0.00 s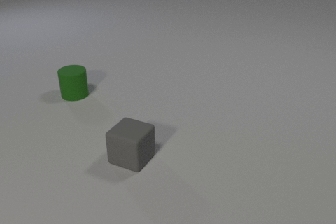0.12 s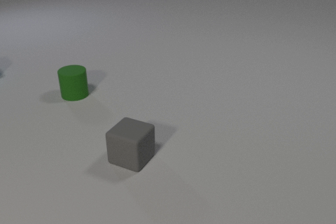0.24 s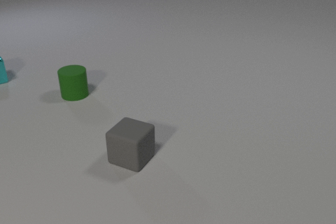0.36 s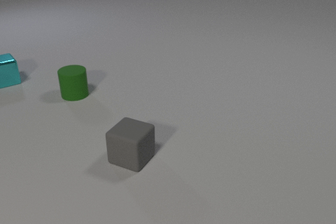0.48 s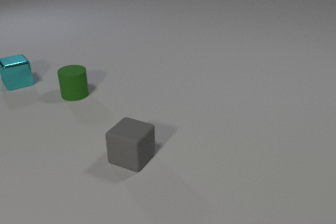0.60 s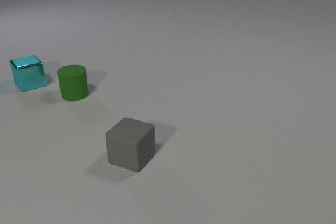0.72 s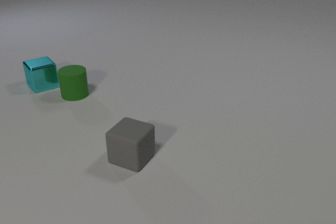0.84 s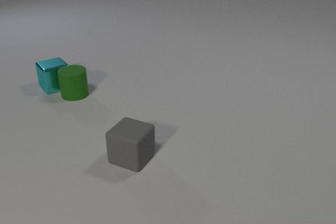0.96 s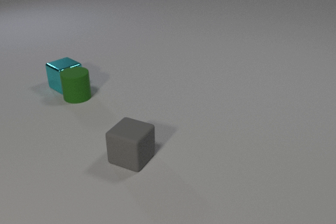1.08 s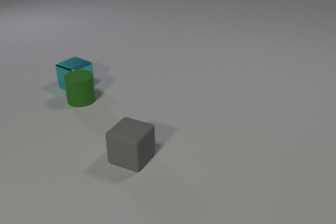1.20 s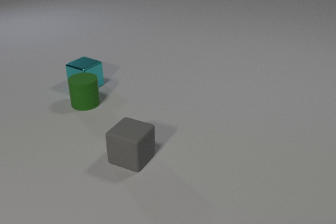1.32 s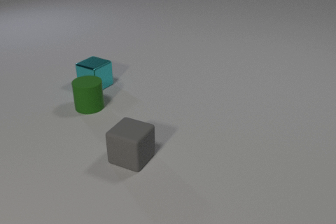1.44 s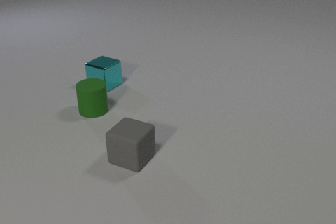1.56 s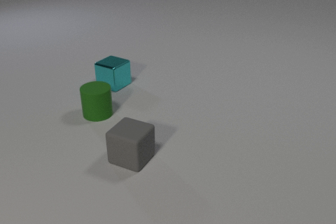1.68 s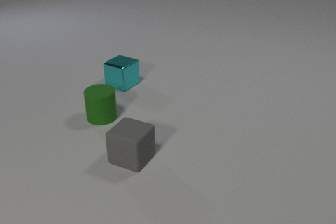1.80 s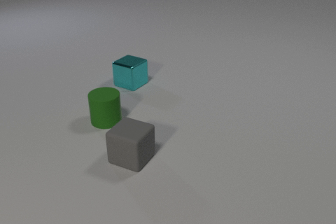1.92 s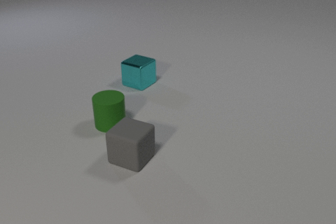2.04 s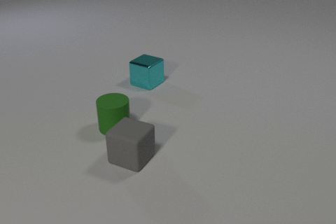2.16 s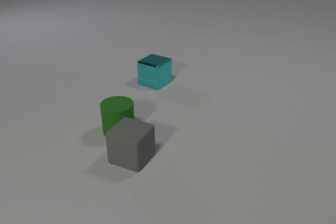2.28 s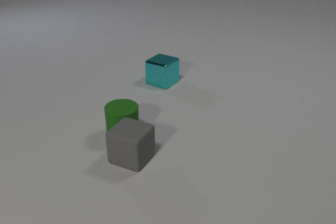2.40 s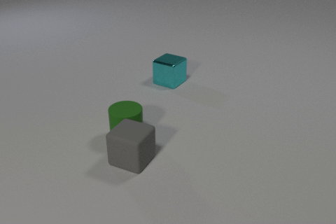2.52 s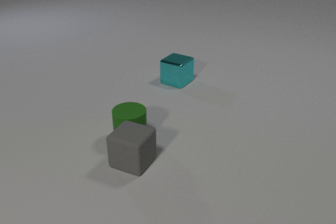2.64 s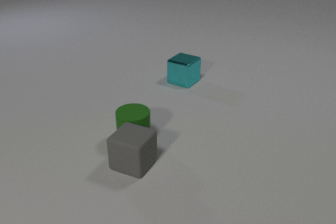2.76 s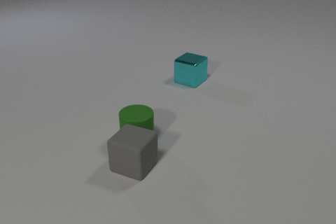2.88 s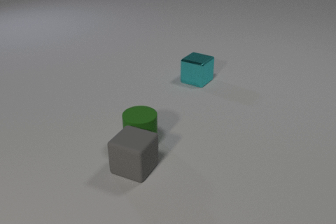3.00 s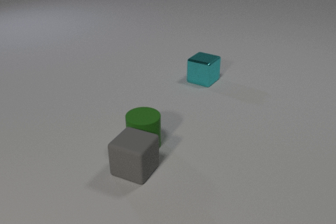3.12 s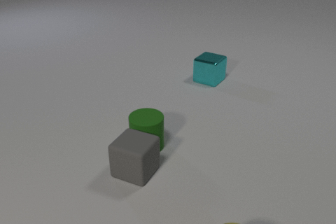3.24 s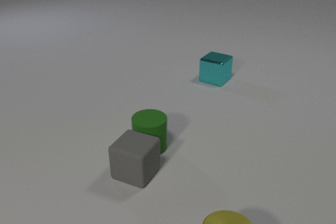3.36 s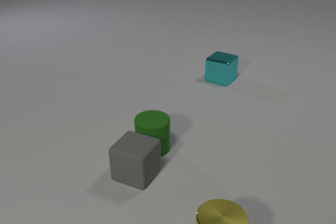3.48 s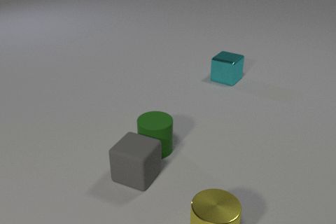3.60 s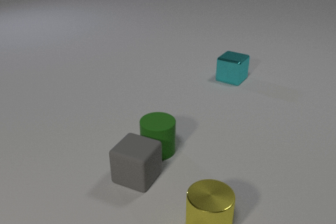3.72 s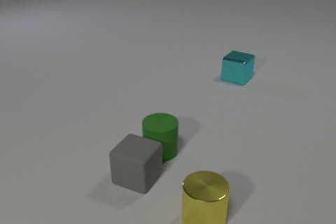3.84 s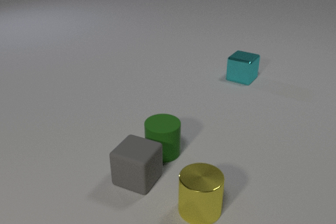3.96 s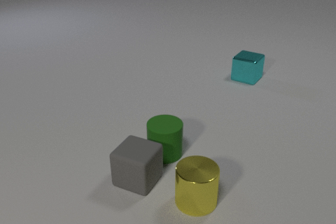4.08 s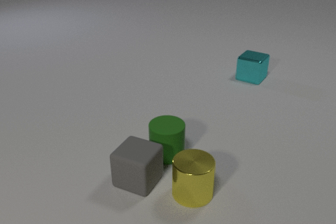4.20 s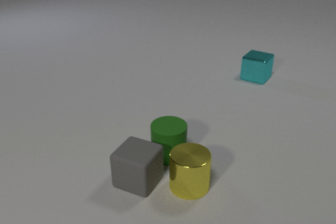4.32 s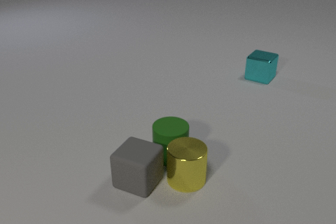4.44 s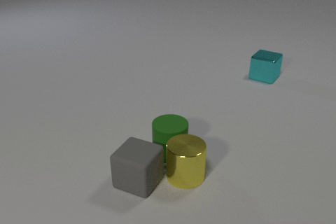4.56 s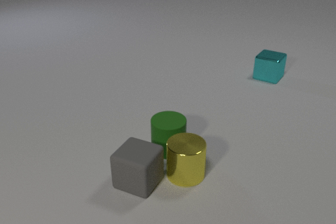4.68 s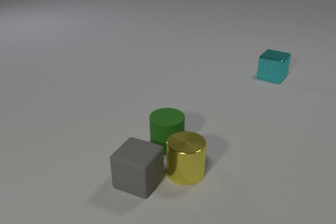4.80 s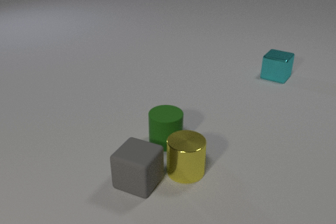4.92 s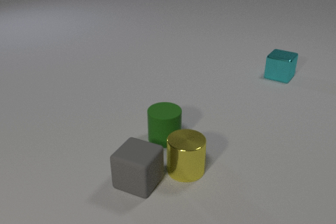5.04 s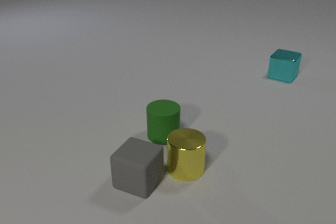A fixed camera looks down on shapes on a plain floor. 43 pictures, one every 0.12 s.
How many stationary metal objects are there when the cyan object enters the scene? 0.
What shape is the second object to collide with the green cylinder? cube.
What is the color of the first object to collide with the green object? cyan.
0.00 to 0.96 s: The cyan metal cube comes in at the left edge, slides to the right and toward the camera. The green rubber cylinder slides toward the camera. The cyan metal cube and the green rubber cylinder collide.
0.96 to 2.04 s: The cyan metal cube slides to the right. The green rubber cylinder slides toward the camera and to the right.
2.04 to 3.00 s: The cyan metal cube slides to the right. The green rubber cylinder slides toward the camera and to the right. The gray rubber cube slides toward the camera. The green rubber cylinder and the gray rubber cube collide.
3.00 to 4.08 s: The cyan metal cube slides to the right. The green rubber cylinder slides to the right and toward the camera. The gray rubber cube slides toward the camera. The yellow metal cylinder comes in at the bottom edge, slides away from the camera.
4.08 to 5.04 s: The cyan metal cube slides to the right. The green rubber cylinder slides away from the camera. The yellow metal cylinder slides away from the camera. The green rubber cylinder and the yellow metal cylinder collide.
